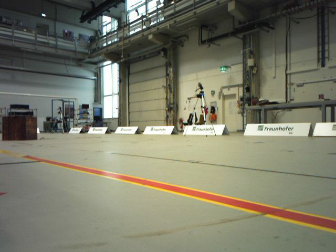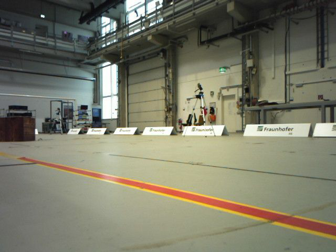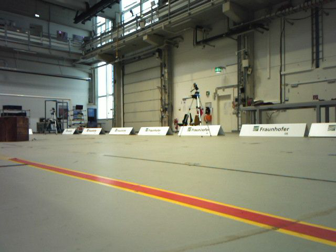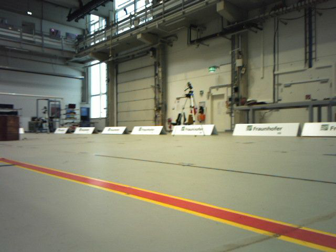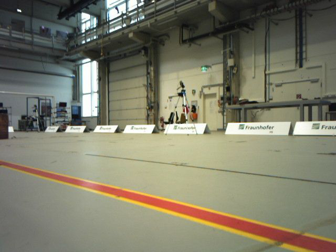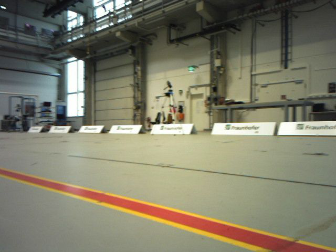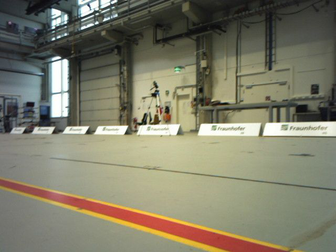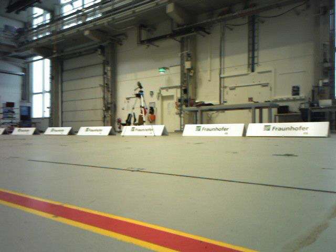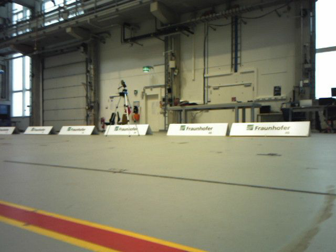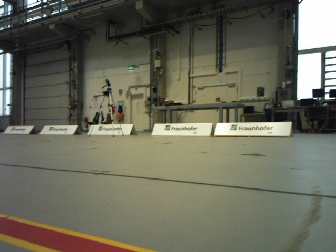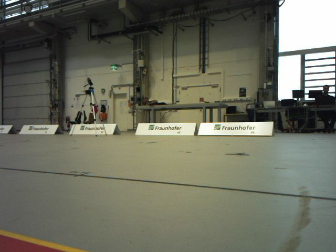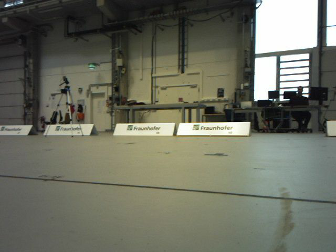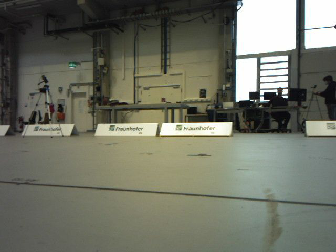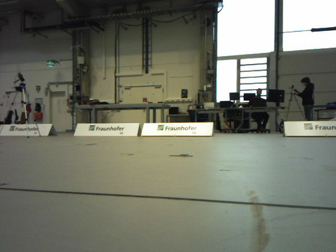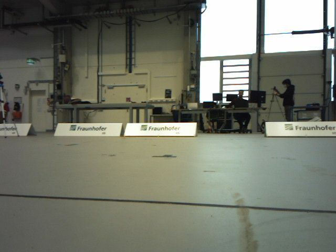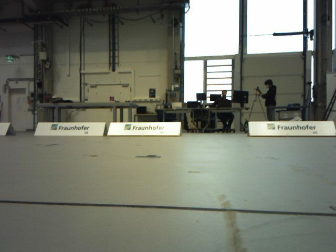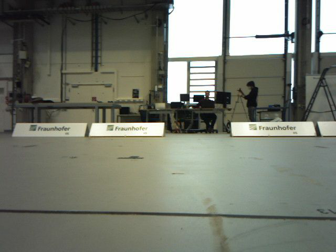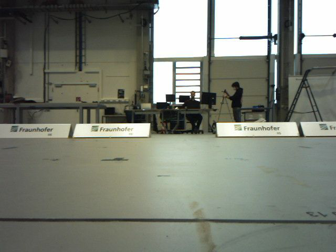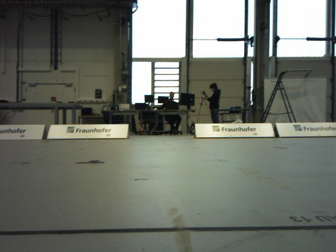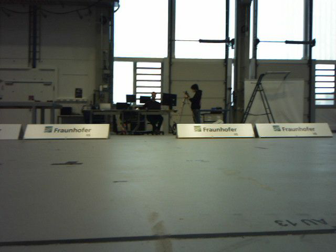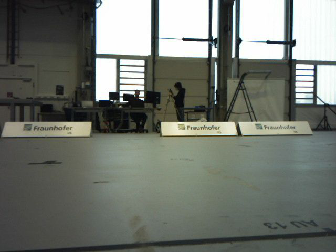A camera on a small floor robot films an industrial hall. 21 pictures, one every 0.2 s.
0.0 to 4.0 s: The scene slides to the left, as the camera pans about 55 degrees to its right. It travels forward, about 0.7 m.
The film runs forward here.
